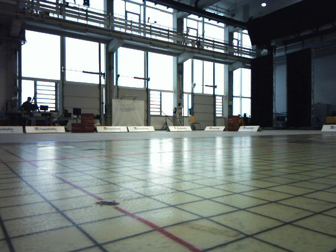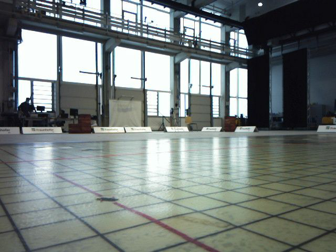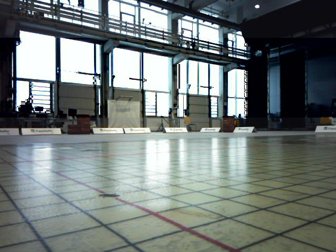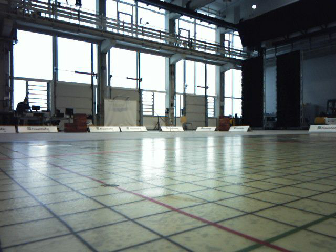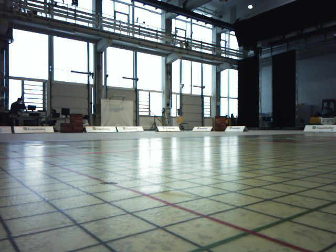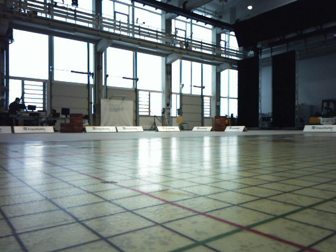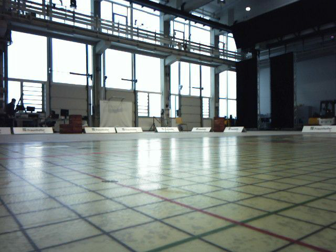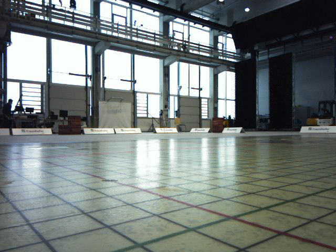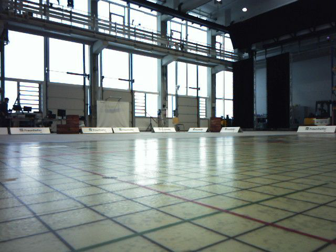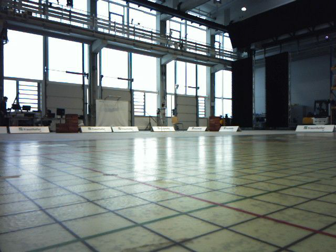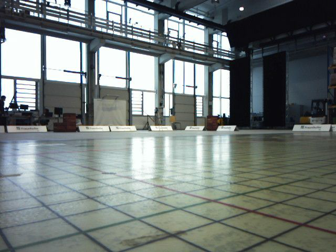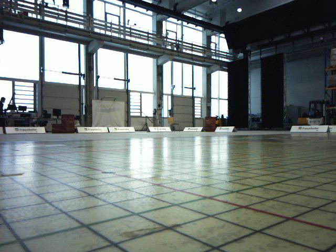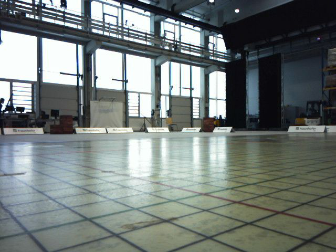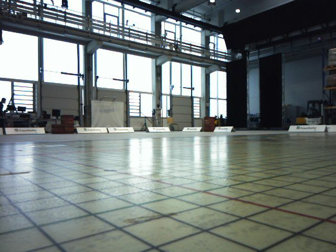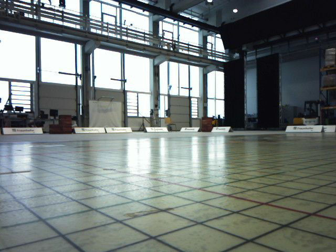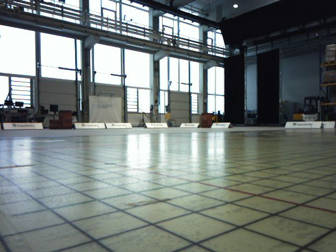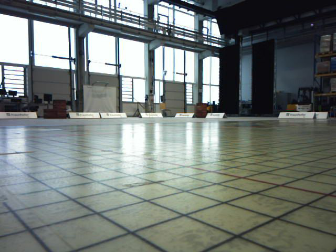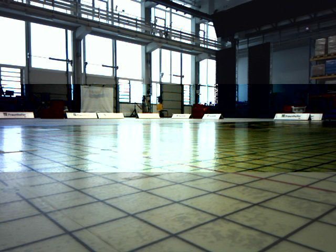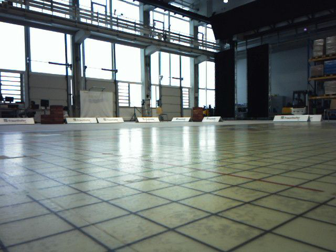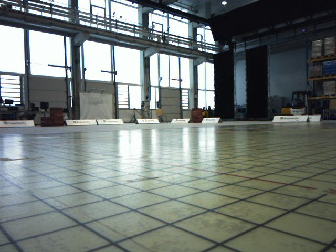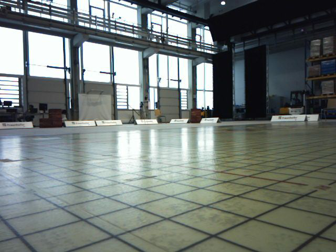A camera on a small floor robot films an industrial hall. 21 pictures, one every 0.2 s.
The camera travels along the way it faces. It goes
backward.
0.0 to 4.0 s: The camera travels backward, about 0.8 m, so what stands in front gets smaller.
The film runs backward here.
